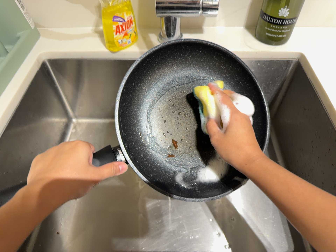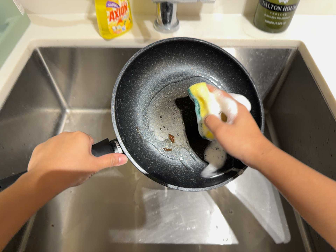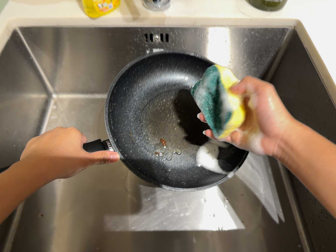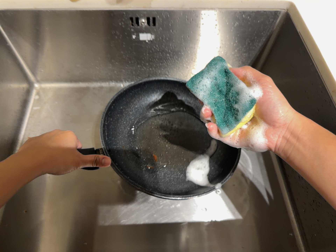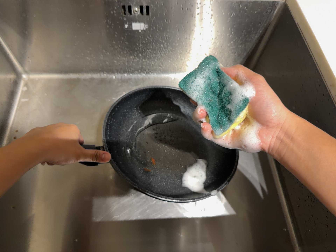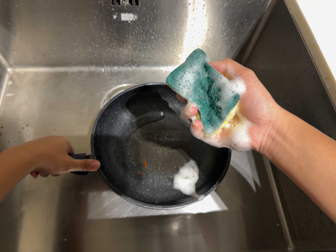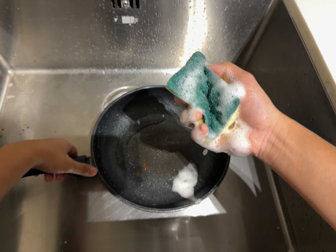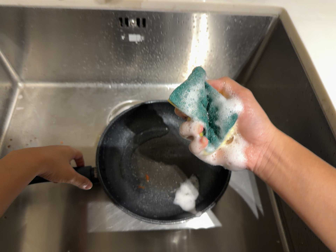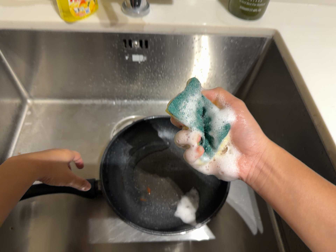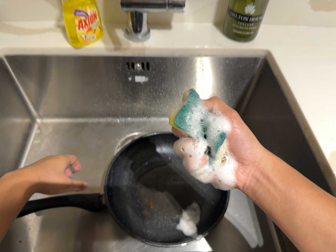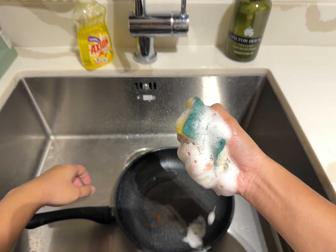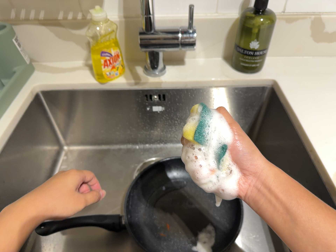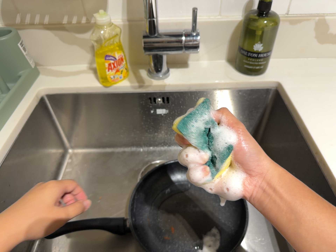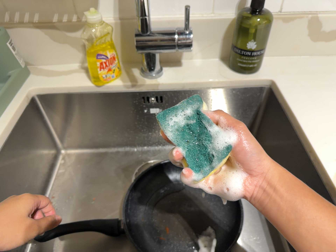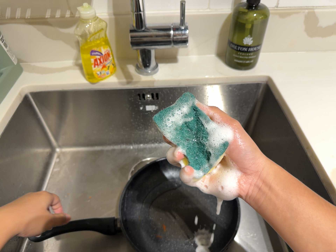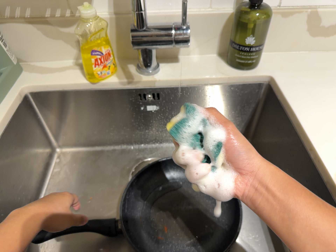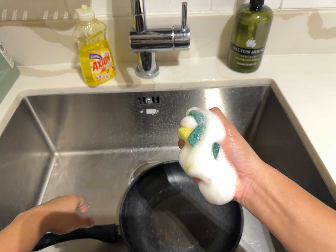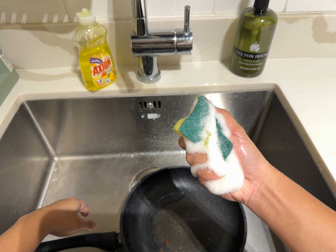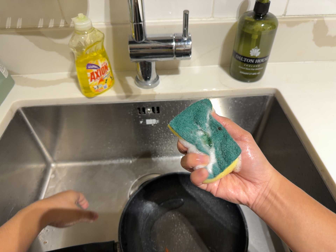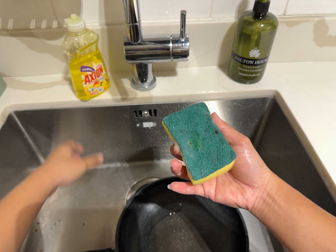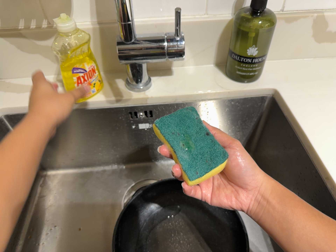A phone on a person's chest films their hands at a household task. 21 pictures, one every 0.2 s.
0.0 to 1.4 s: The camera travels forward, about 6 cm, so what stands in front looms larger. Its aim tips toward the bottom of its view by about 10 degrees, and the scene shifts upward.
1.4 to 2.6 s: The camera travels backward, about 9 cm, so what stands in front gets smaller. Its aim tips toward the top of its view by about 15 degrees, and the scene shifts downward.
2.6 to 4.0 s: The camera travels forward and toward the top of its view, about 9 cm, so what stands in front looms larger.
The film runs backward here.
